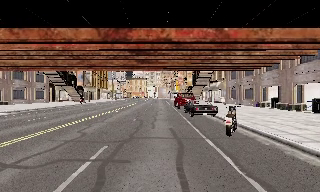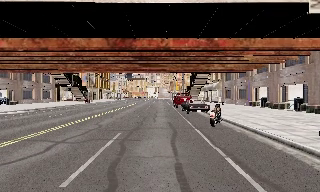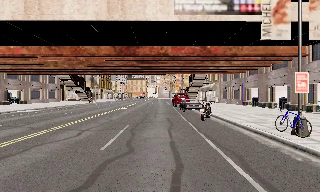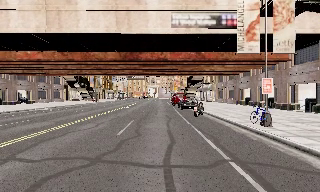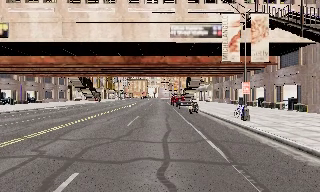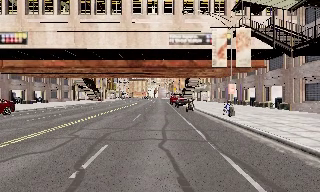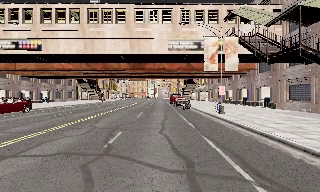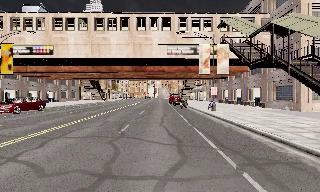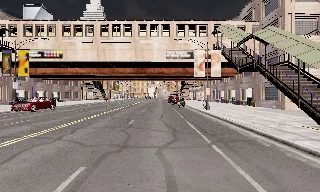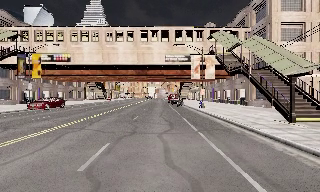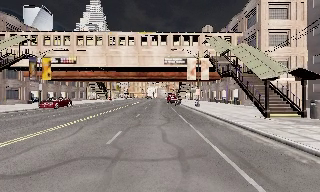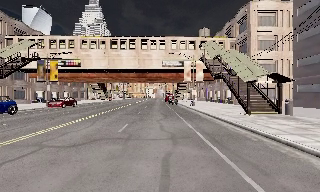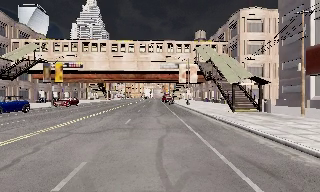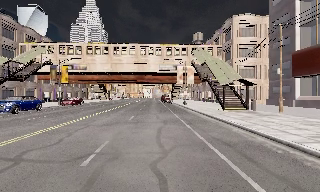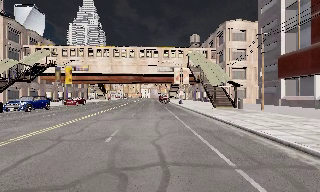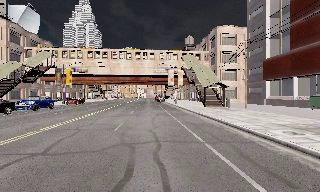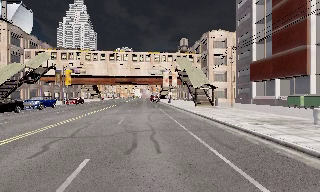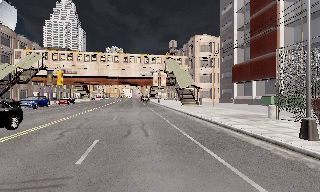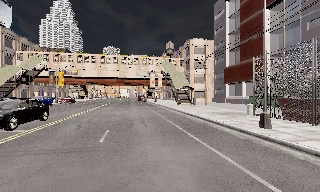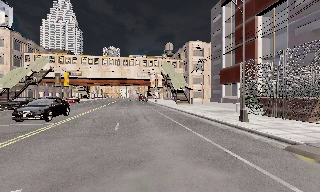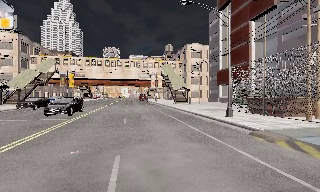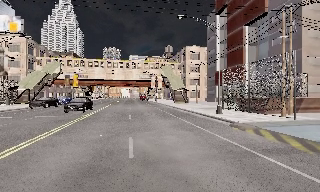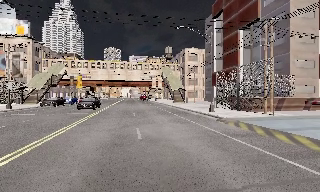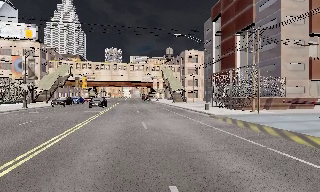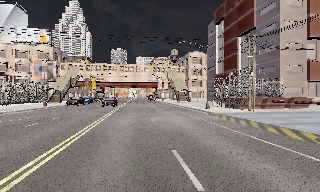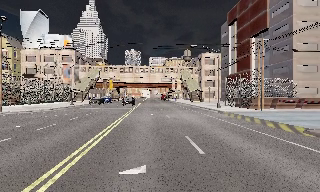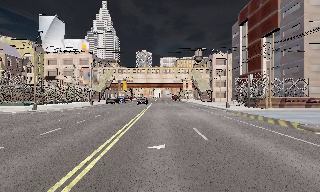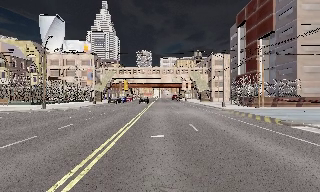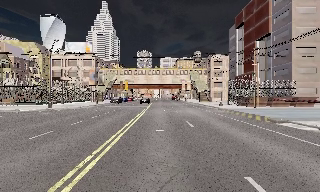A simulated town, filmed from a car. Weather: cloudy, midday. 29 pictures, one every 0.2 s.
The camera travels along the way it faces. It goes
backward.
0.0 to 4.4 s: The camera pans to its right, which is clockwise from overhead, by about 10 degrees. It travels backward, about 40 m, so what stands in front gets smaller.
4.4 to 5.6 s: The scene slides to the right, as the camera pans about 10 degrees to its left. It travels backward, about 10 m, so what stands in front gets smaller. It loses speed.
The film runs backward here.
